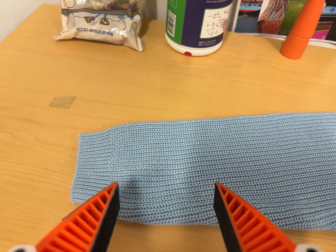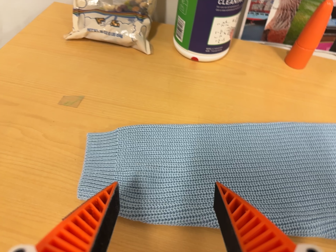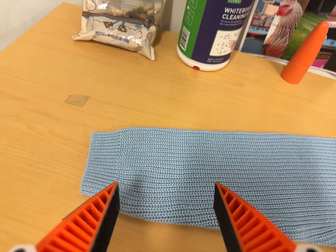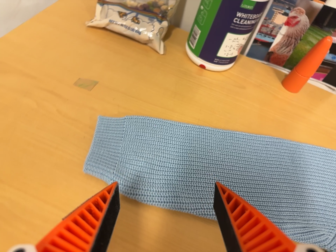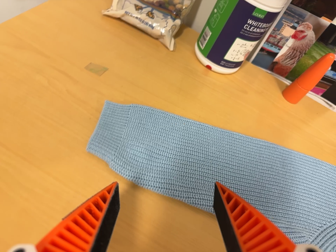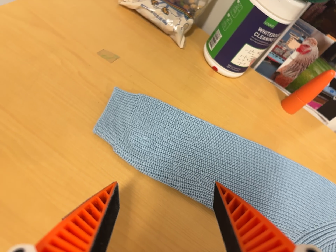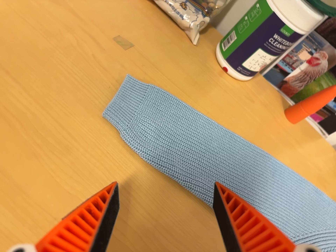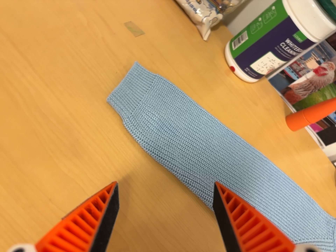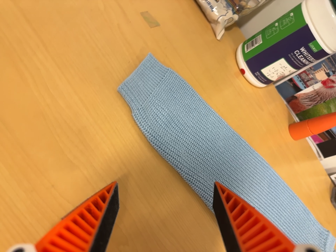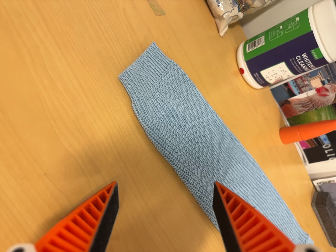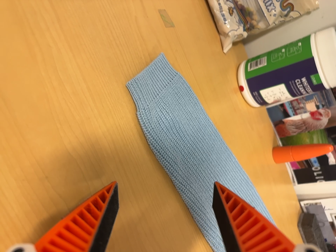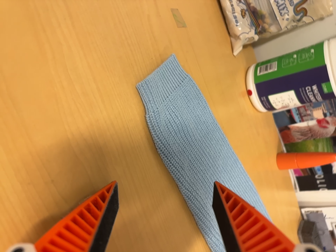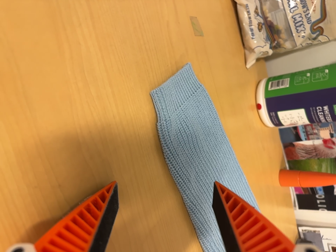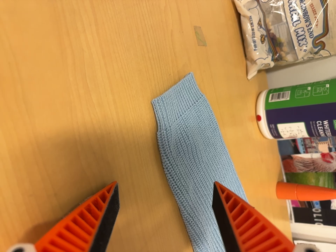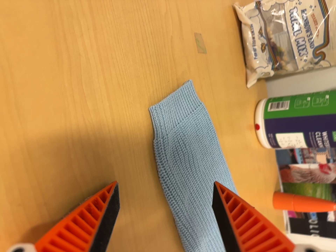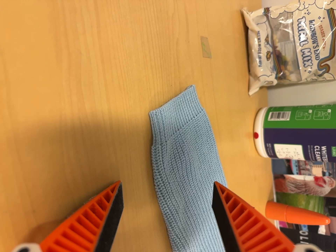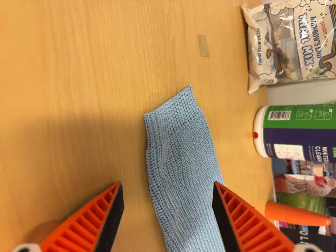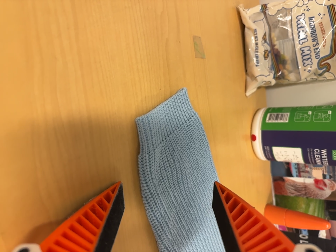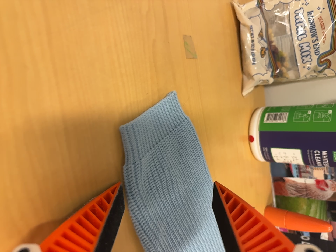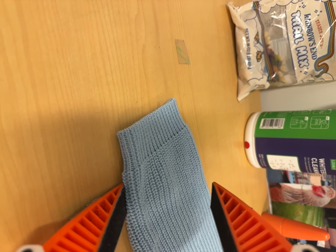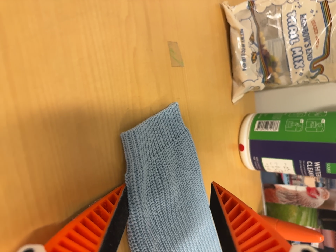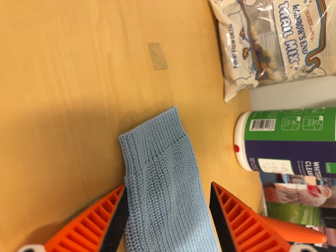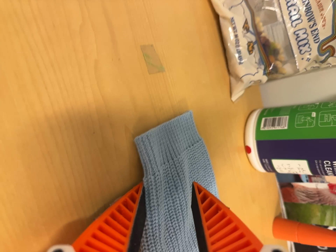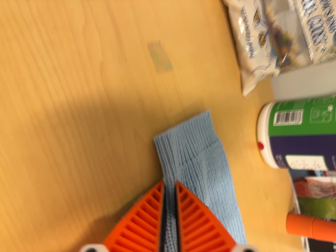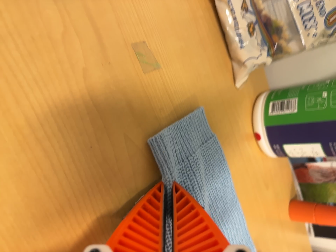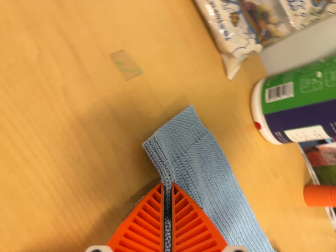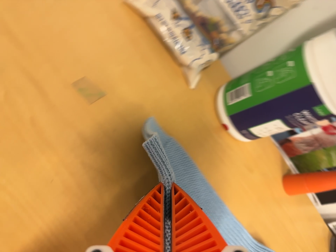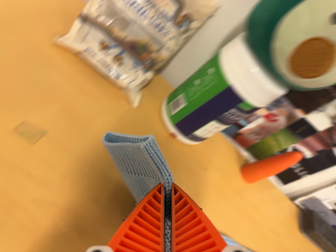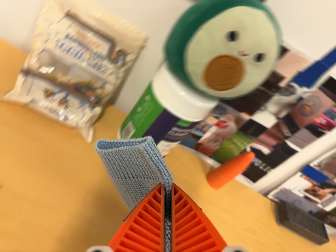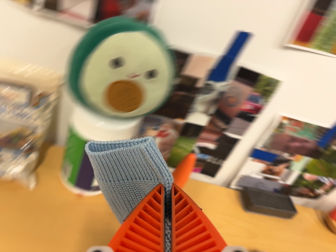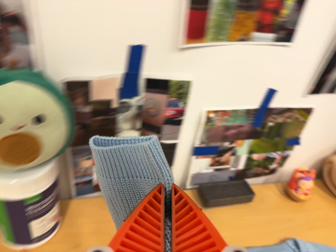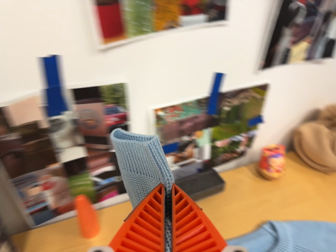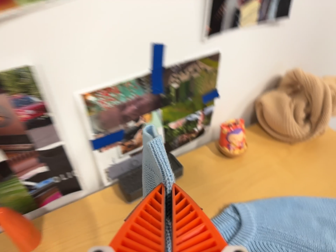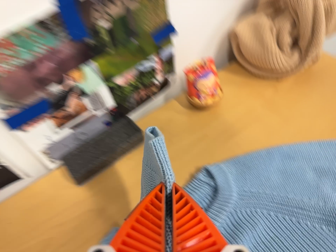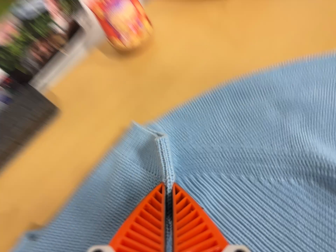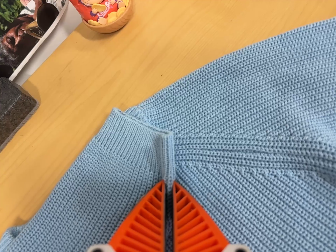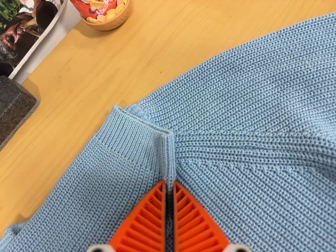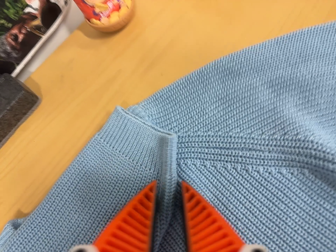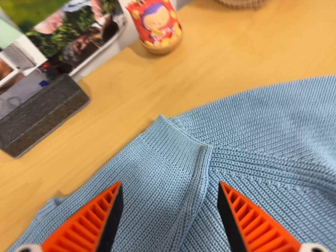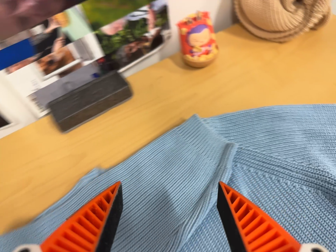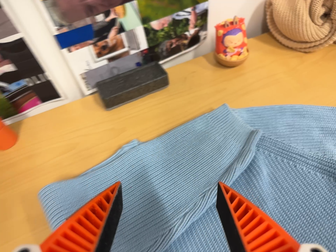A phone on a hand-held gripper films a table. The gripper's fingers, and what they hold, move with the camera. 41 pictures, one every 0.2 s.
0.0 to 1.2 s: The camera travels backward and to its left, about 10 cm, so what stands in front gets smaller. It rolls about its line of sight by about 35 degrees, and the scene rotates clockwise.
1.2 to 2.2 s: The camera travels to its left, about 8 cm. It rolls about its line of sight by about 25 degrees, and the scene rotates clockwise.
2.2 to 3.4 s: The camera rolls about its line of sight by about 15 degrees, and the scene rotates clockwise.
3.4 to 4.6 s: The camera travels forward, toward the top of its view and to its right, about 12 cm, so what stands in front looms larger. It rolls about its line of sight by about 10 degrees, and the scene rotates counterclockwise.
4.6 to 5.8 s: The camera travels to its right, about 28 cm, so close, fixed things drift to the left. It rolls about its line of sight by about 55 degrees, and the scene rotates counterclockwise.
5.8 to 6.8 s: The scene slides to the left, as the camera pans about 15 degrees to its right. It travels to its right and forward, about 50 cm, so close, fixed things drift to the left. Its aim tips toward the bottom of its view by about 30 degrees, and the scene shifts upward. It rolls about its line of sight by about 55 degrees, and the scene rotates counterclockwise.
6.8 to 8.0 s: The camera travels backward, toward the bottom of its view and to its left, about 16 cm, so what stands in front gets smaller. It rolls about its line of sight by about 20 degrees, and the scene rotates clockwise.
The film runs forward here.
